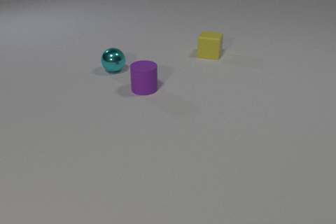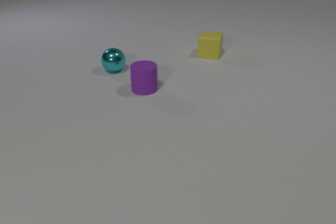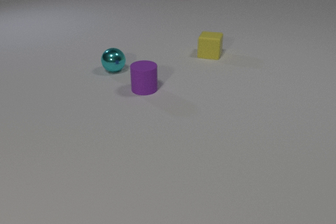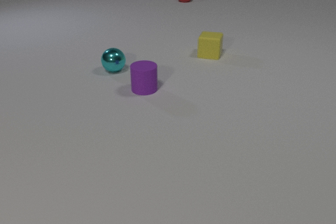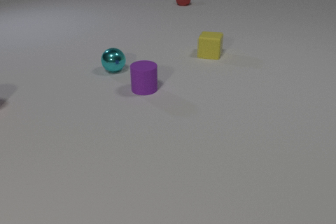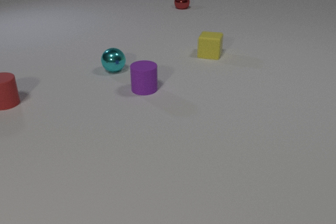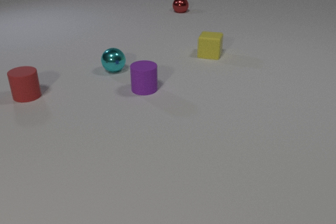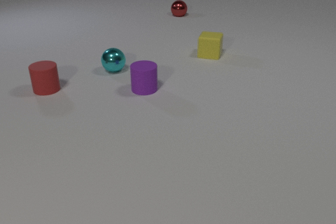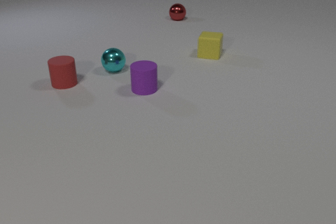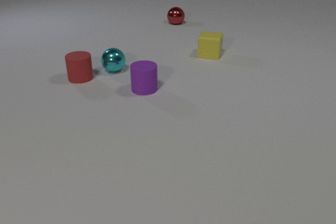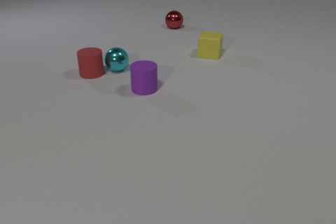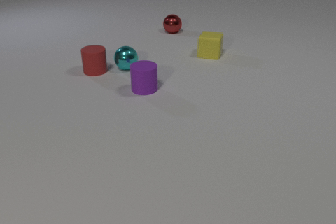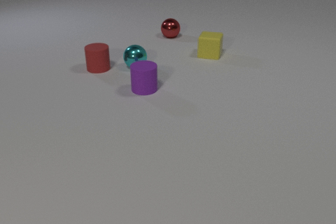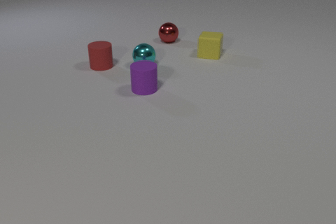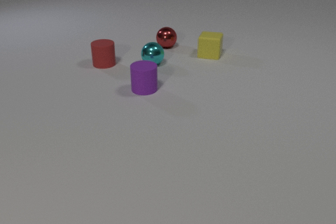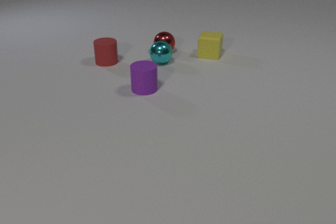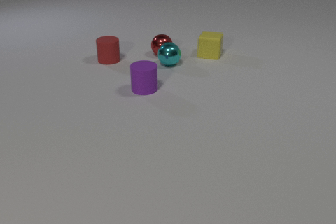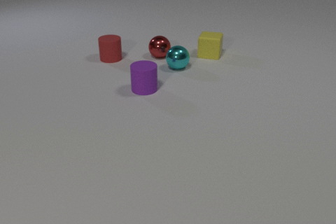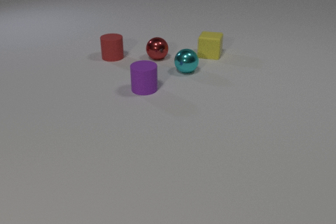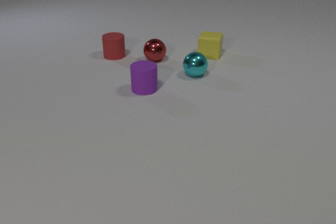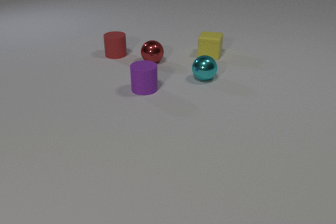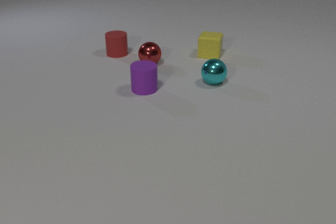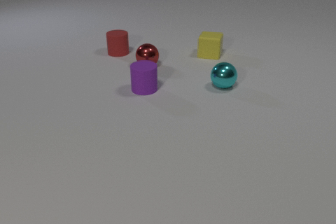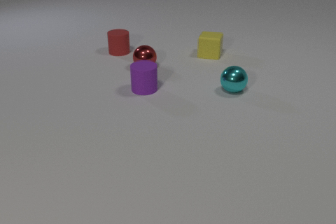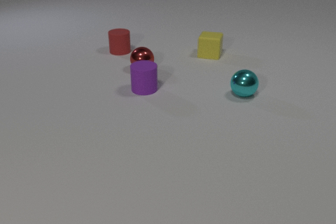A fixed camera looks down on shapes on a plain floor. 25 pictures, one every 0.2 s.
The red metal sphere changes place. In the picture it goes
toward the camera.
The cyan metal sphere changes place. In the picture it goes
to the right.
0.0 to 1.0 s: The red rubber cylinder comes in at the left edge, slides to the right. The red metal sphere comes in at the top edge, rolls toward the camera.
1.0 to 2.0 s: The red rubber cylinder slides to the right and away from the camera. The red metal sphere rolls toward the camera. The red rubber cylinder and the cyan metal sphere collide.
2.0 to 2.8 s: The red rubber cylinder slides away from the camera and to the right. The cyan metal sphere rolls to the right. The red metal sphere rolls toward the camera.
2.8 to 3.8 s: The red rubber cylinder slides away from the camera and to the right. The cyan metal sphere rolls to the right and toward the camera. The red metal sphere rolls toward the camera. The cyan metal sphere and the red metal sphere collide.
3.8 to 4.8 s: The red rubber cylinder slides away from the camera and to the right. The cyan metal sphere rolls to the right and toward the camera. The red metal sphere rolls toward the camera and to the left.
What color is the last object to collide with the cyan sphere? red.
What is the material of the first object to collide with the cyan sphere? rubber.
How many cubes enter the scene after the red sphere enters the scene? 0.
